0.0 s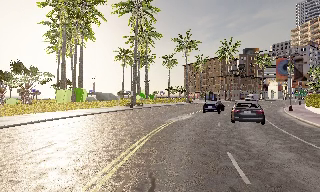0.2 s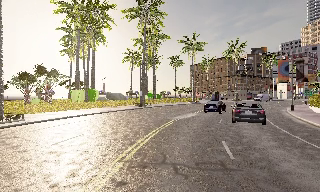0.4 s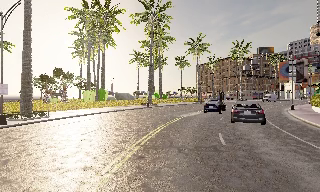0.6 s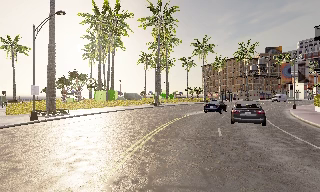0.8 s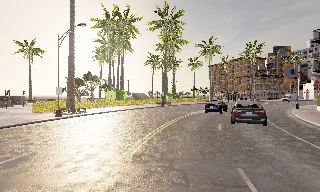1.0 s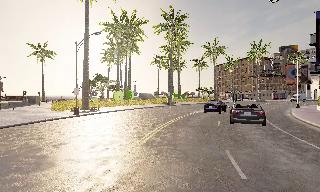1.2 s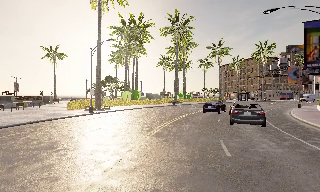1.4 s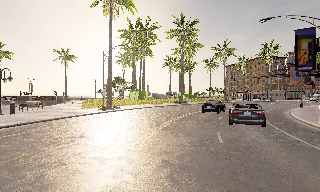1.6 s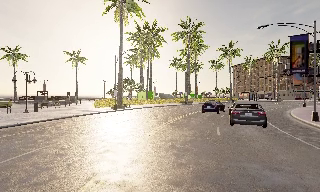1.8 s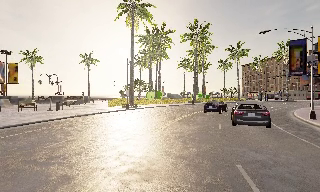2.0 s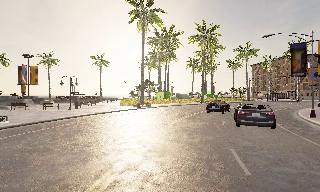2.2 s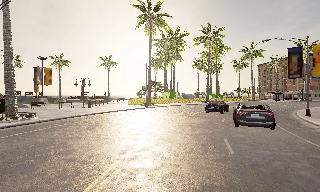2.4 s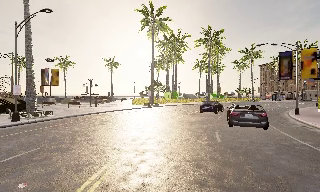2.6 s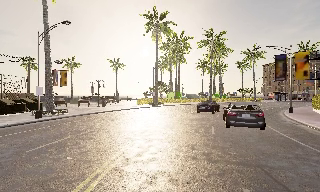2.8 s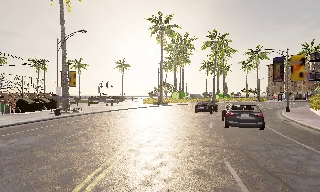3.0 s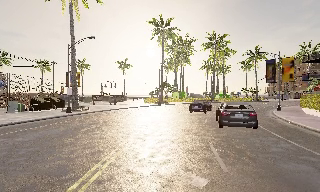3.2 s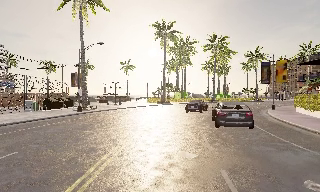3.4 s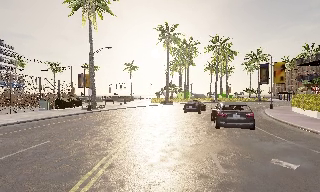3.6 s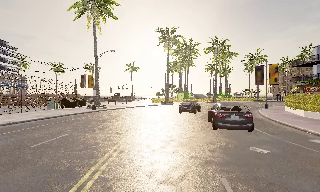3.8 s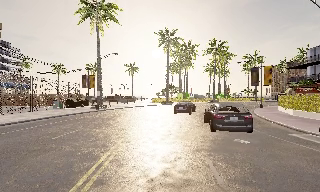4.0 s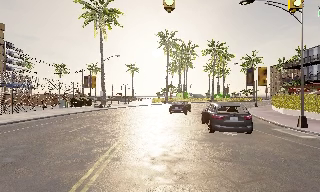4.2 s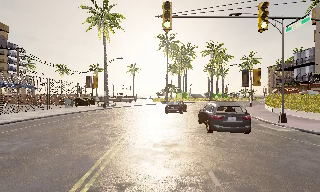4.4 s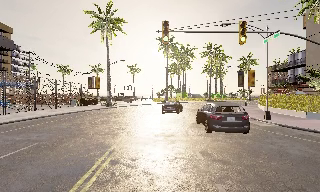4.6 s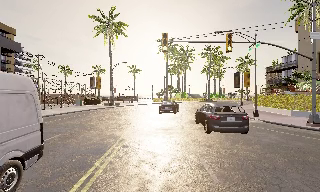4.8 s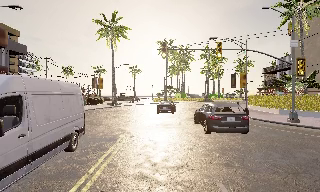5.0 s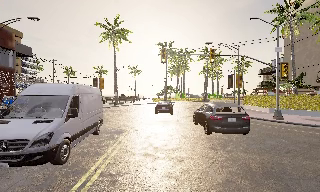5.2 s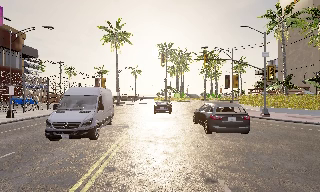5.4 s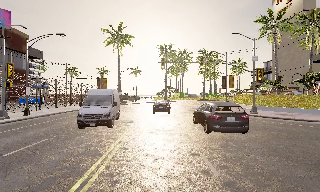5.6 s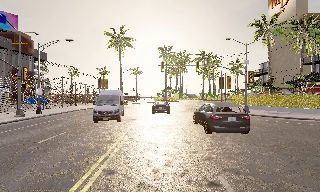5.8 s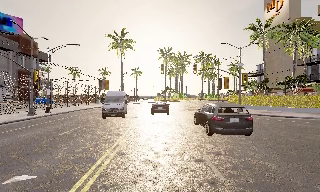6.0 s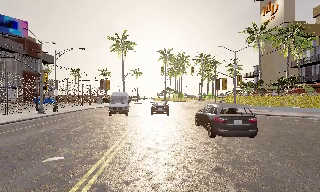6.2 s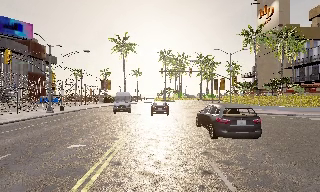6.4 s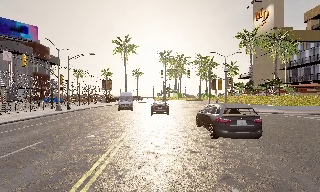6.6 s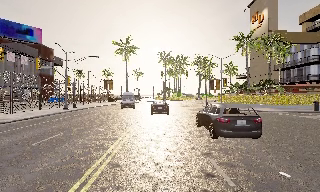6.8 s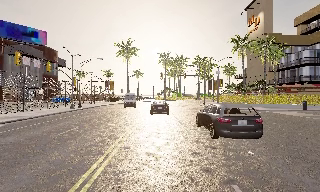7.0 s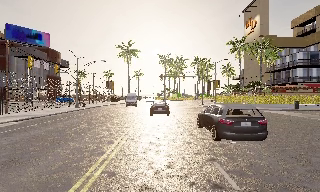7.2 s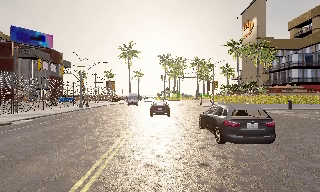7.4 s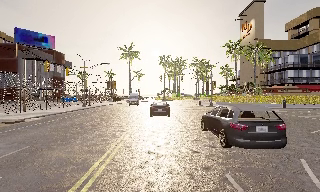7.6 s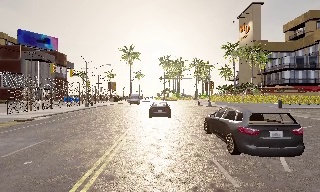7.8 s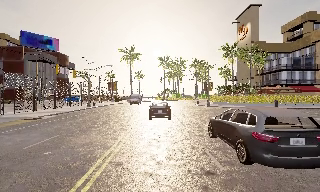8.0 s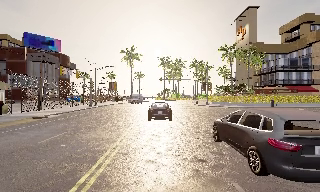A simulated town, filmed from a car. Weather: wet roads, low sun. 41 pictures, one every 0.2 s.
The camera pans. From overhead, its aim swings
counterclockwise.
The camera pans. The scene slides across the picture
to the right.
0.0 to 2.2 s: The camera pans to its left, which is counterclockwise from overhead, by about 25 degrees. It travels backward, about 17 m, so what stands in front gets smaller.
2.2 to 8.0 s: The camera travels backward, about 40 m, so what stands in front gets smaller.
The film runs backward here.
